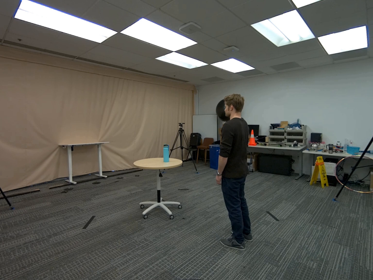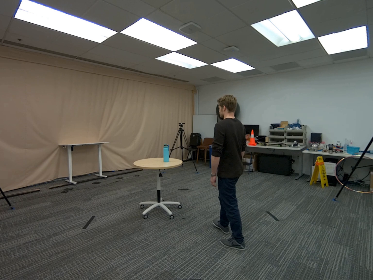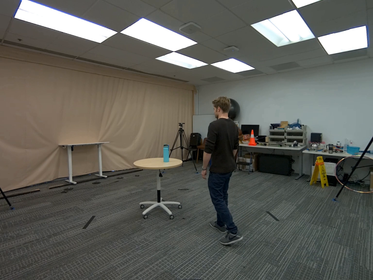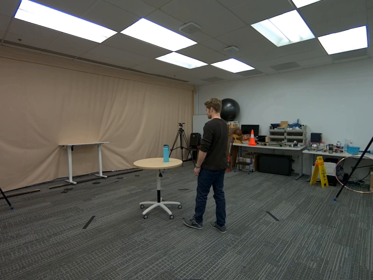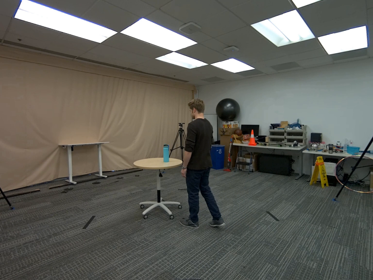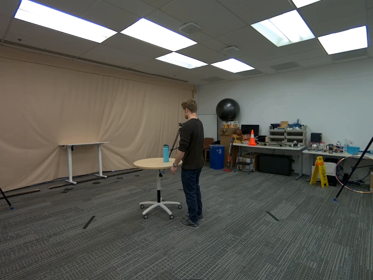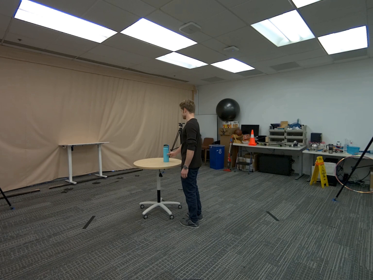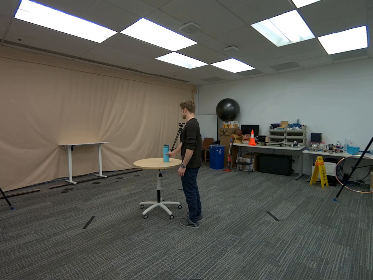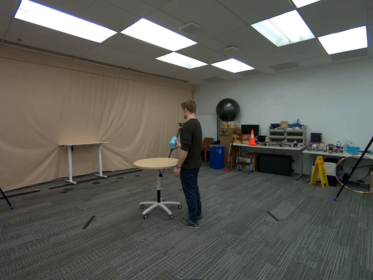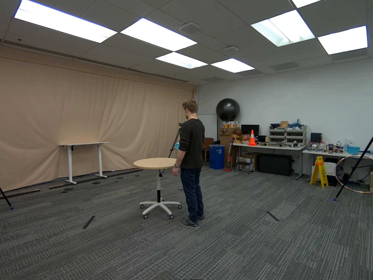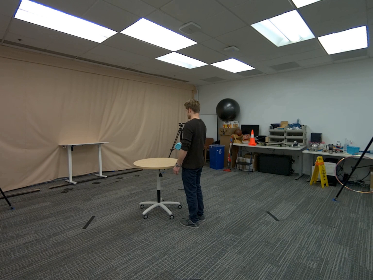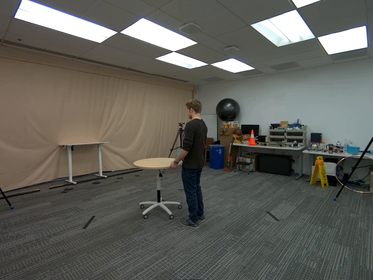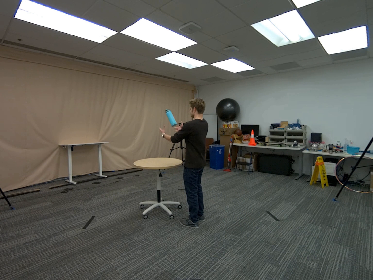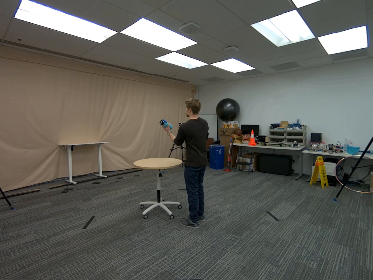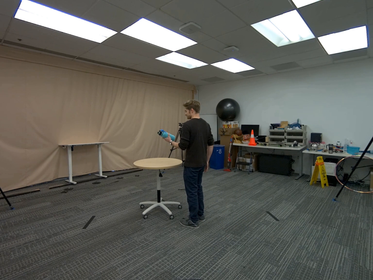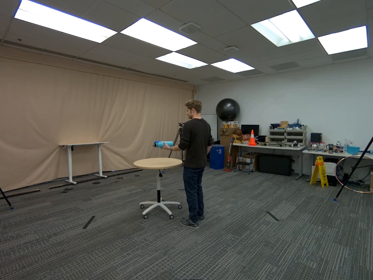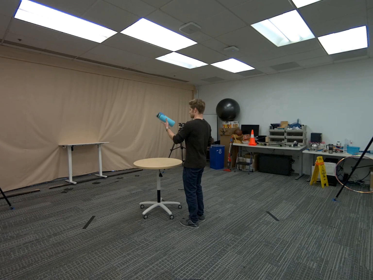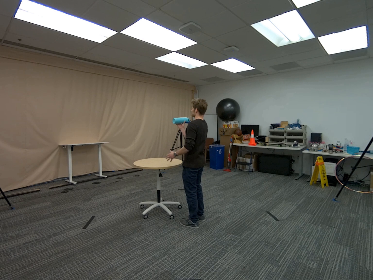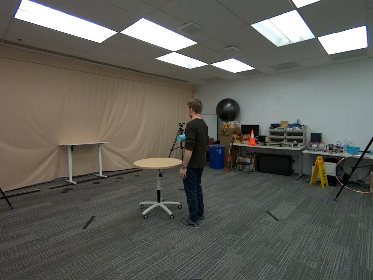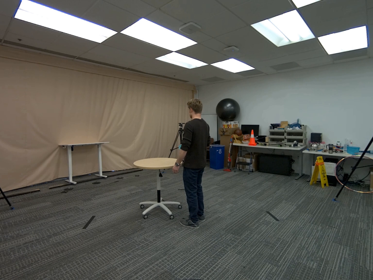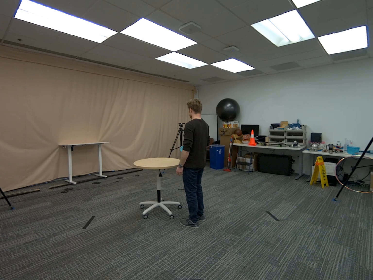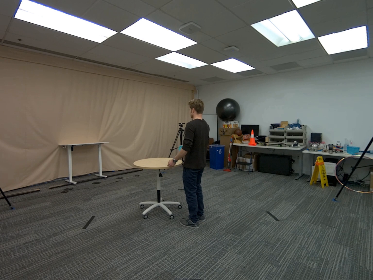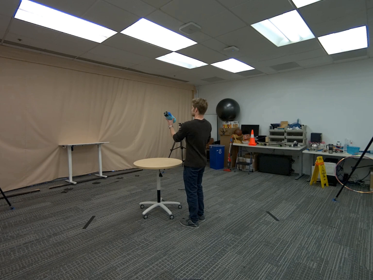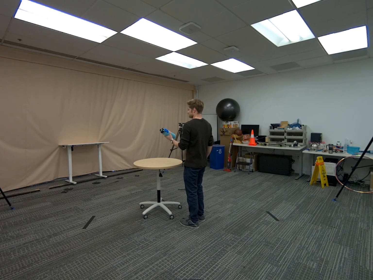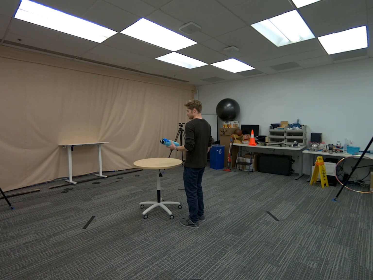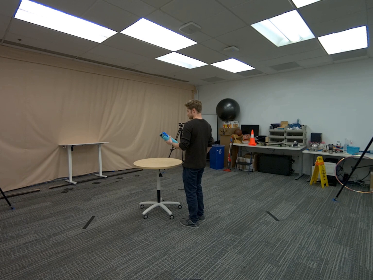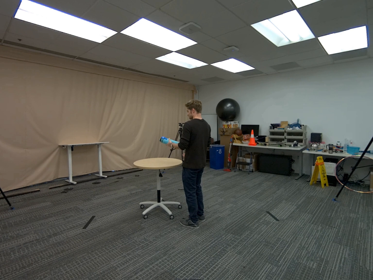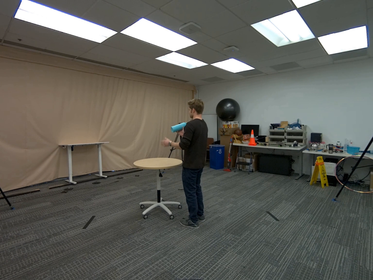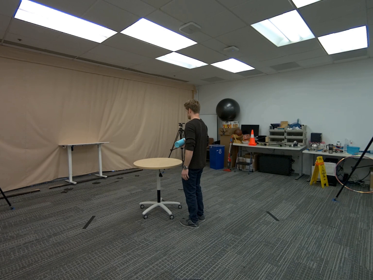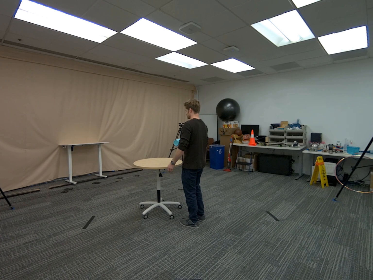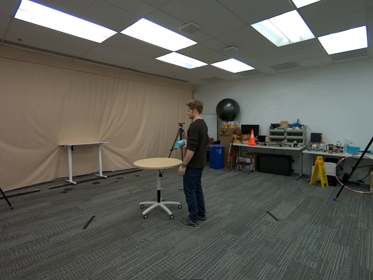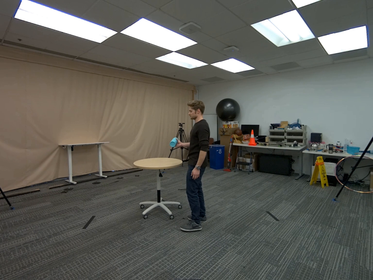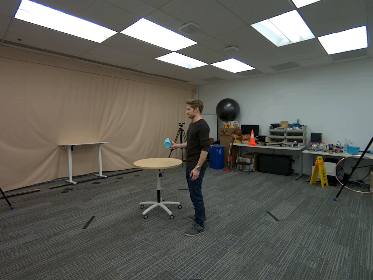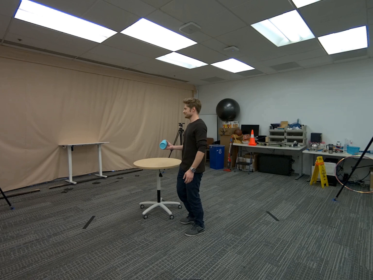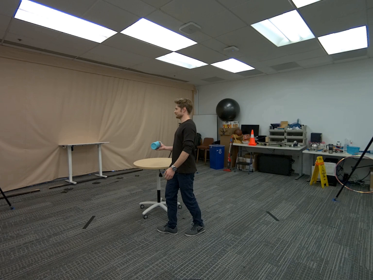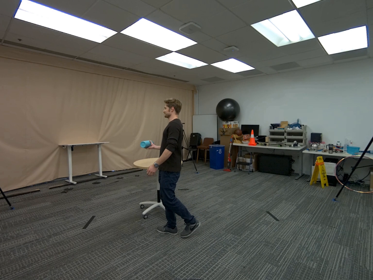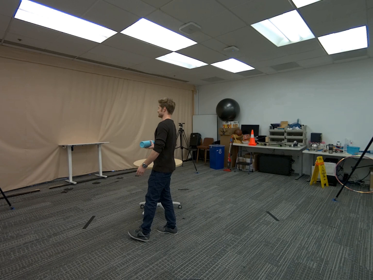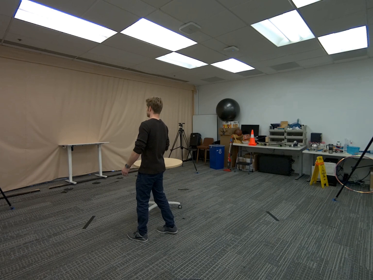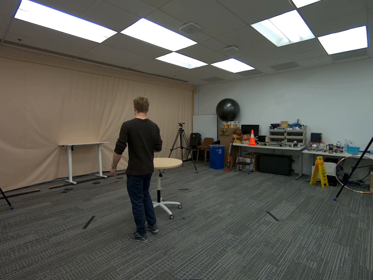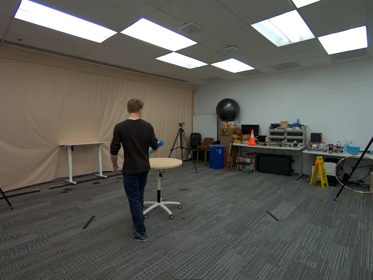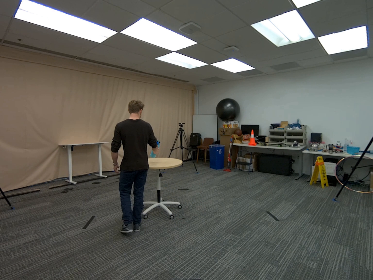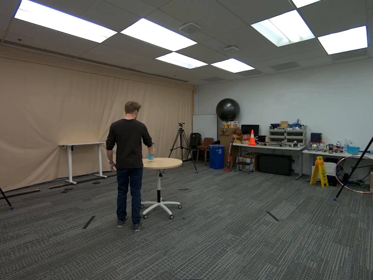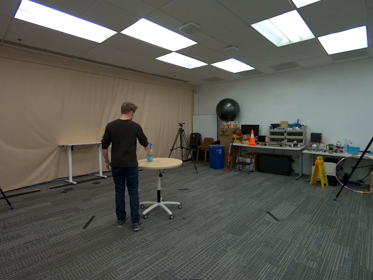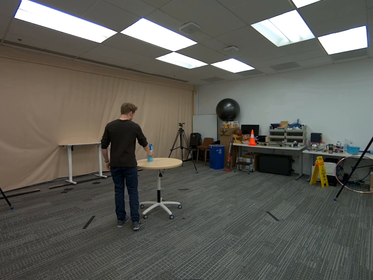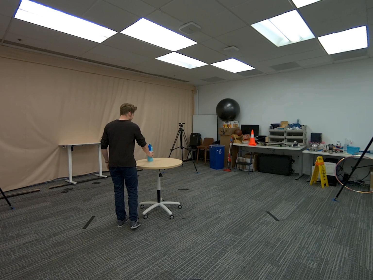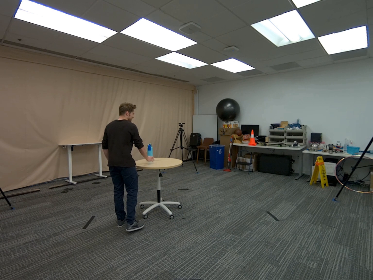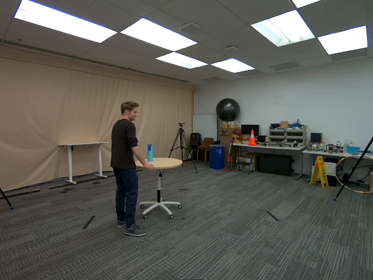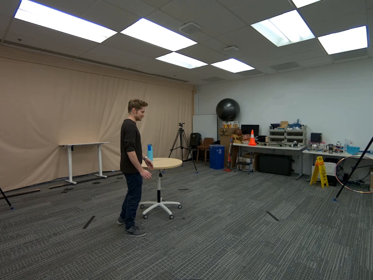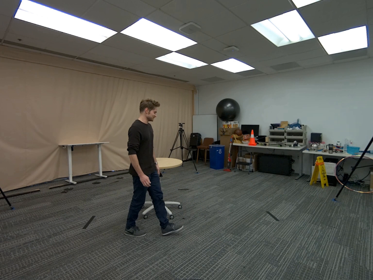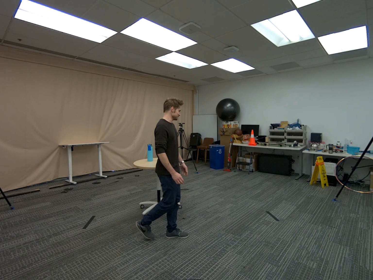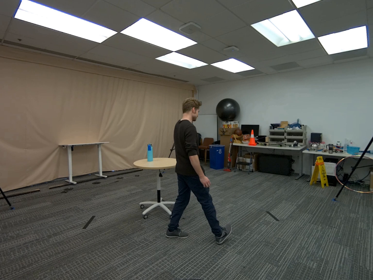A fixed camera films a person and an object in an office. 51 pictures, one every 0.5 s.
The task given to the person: Walk to the cyan water bottle on the round table. Pick it up with your right hand, toss it vertically up into the air, and catch it with your left hand. Alternate hands a few times, then place the bottle back on the table when finished.
